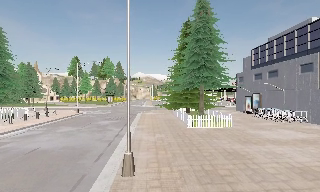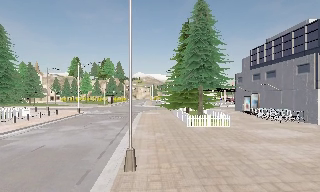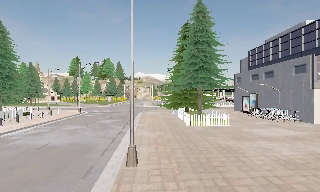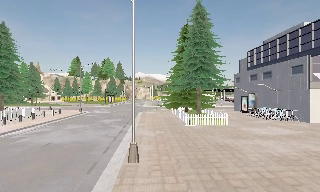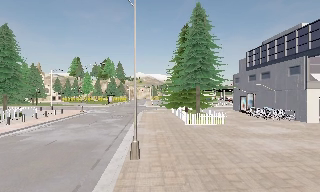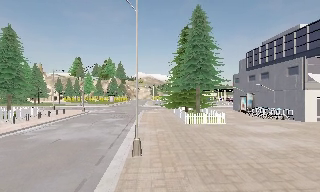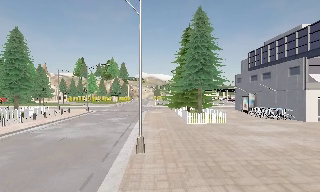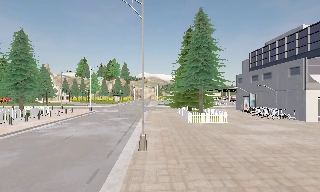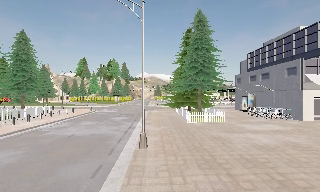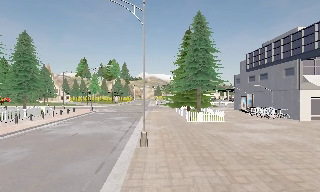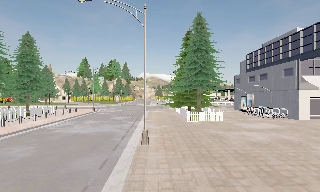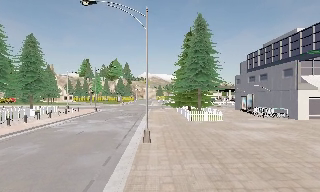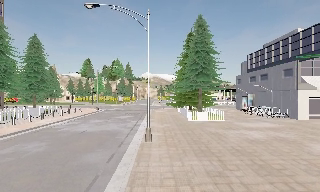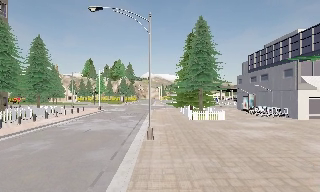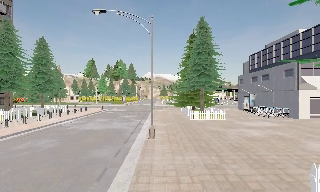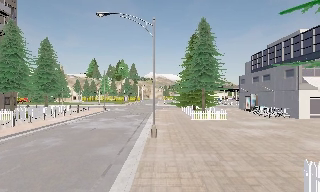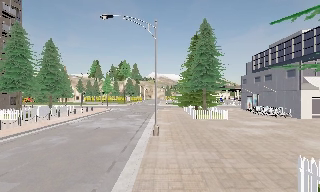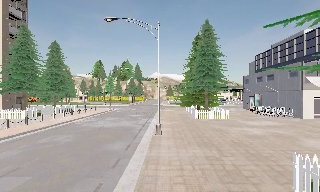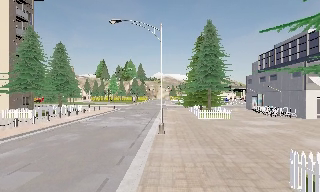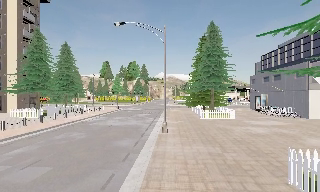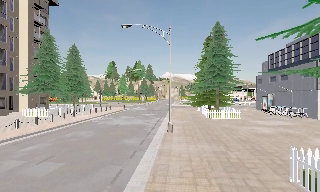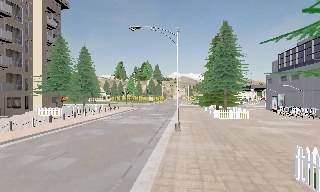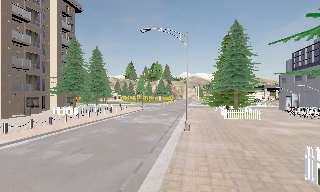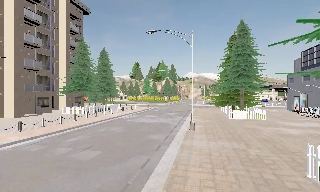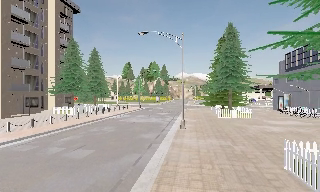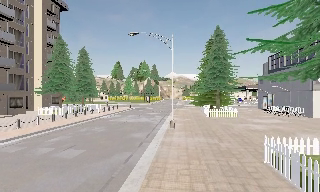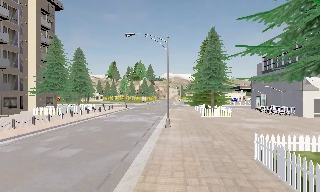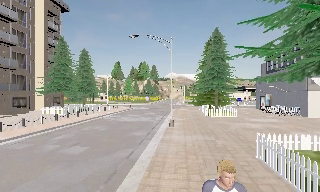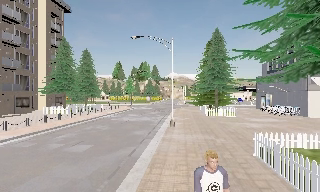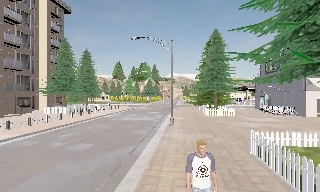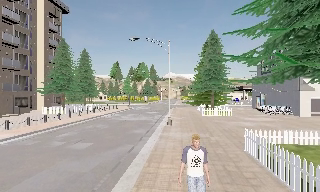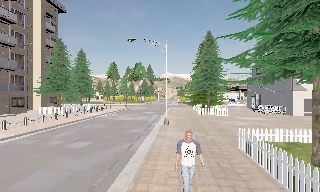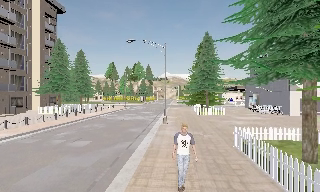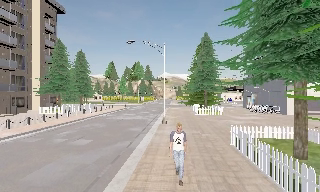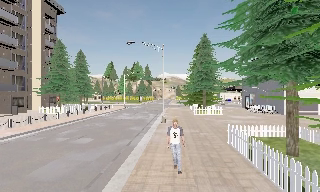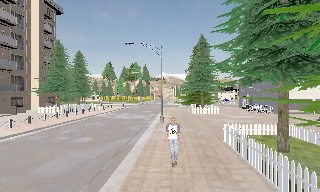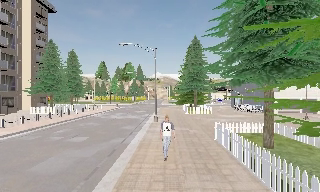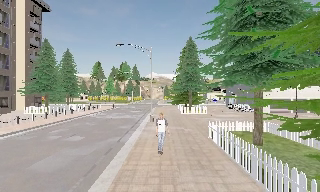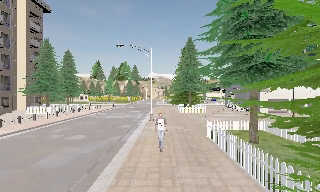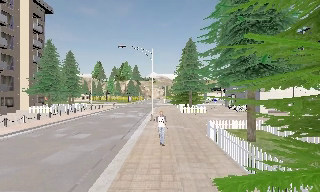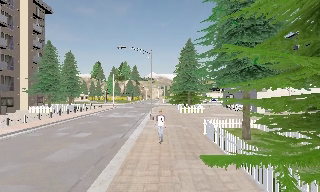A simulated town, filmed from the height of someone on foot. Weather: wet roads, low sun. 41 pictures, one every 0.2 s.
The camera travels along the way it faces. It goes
backward.
0.0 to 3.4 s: The camera travels backward, about 5 m, so what stands in front gets smaller.
3.4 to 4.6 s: The scene slides to the right, as the camera pans about 10 degrees to its left. It travels backward, about 1.5 m, so what stands in front gets smaller.
4.6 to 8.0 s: The scene slides to the left, as the camera pans about 15 degrees to its right. It travels backward, about 4.5 m, so what stands in front gets smaller.
The film runs backward here.
